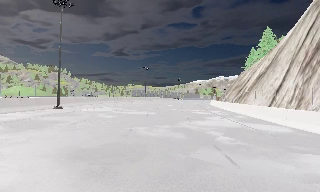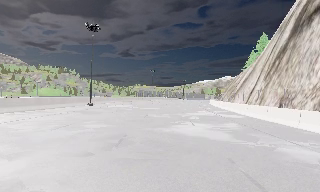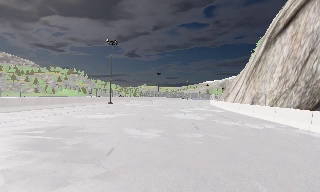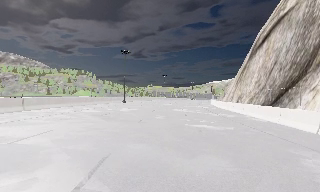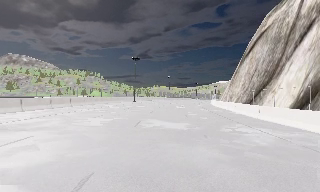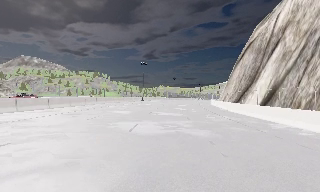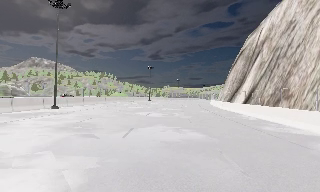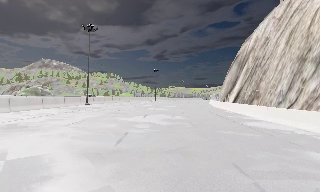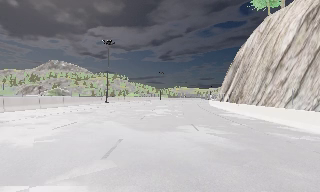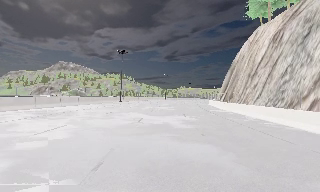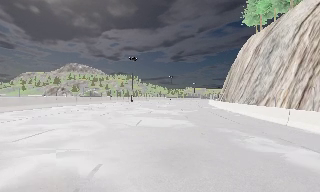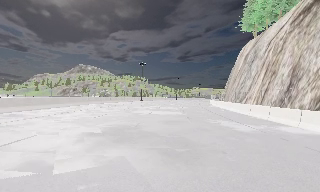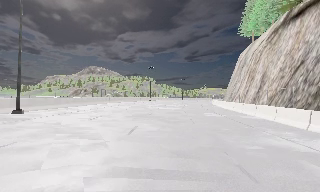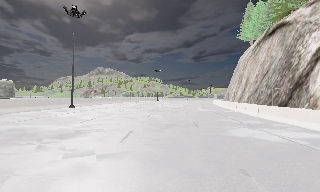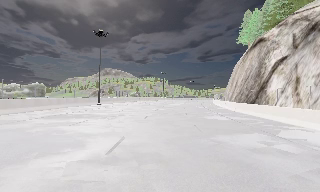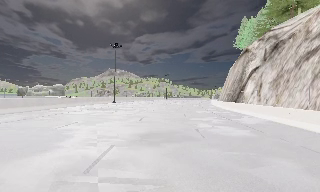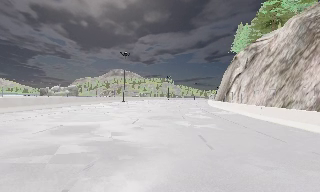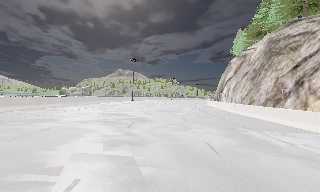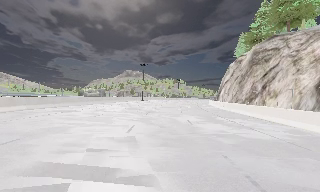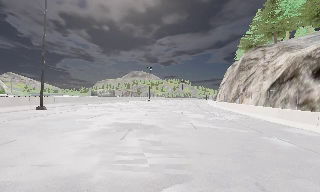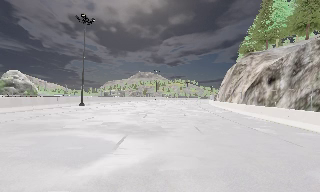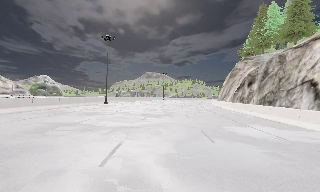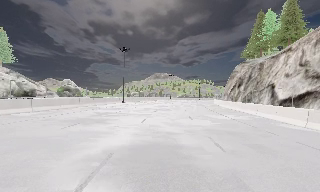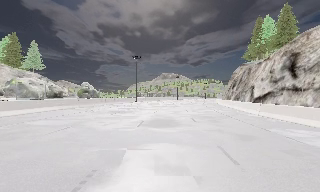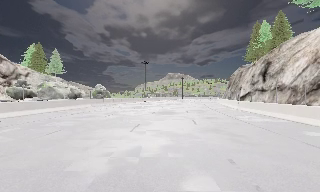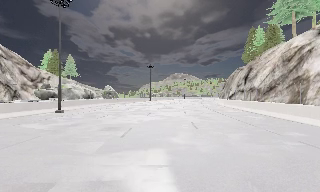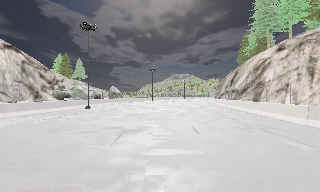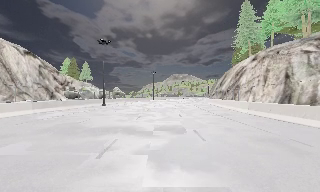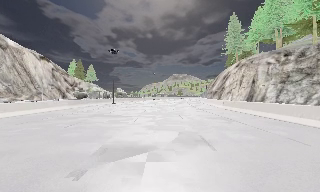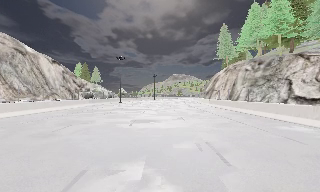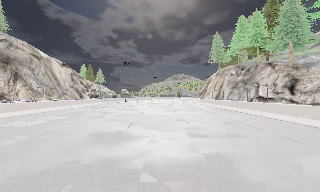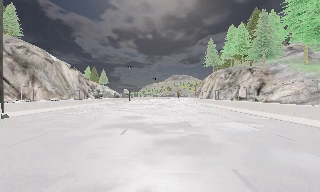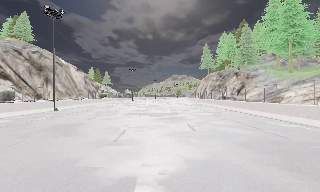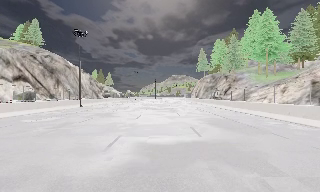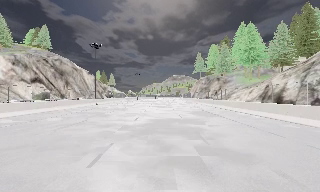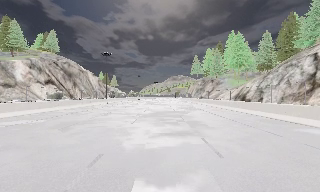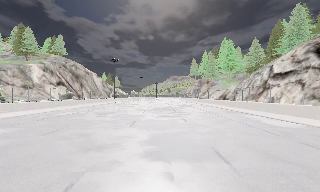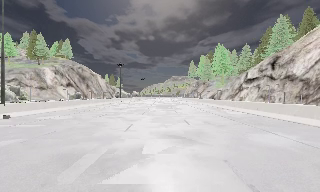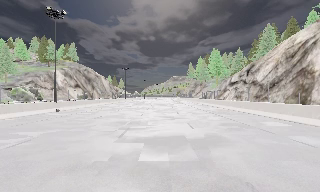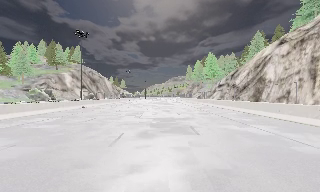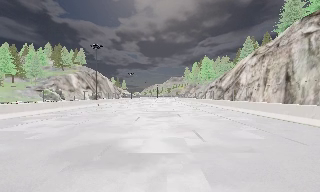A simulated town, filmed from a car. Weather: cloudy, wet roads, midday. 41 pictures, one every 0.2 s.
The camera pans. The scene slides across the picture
to the right.
The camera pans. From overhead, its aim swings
counterclockwise.
0.0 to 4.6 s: The camera swings to its left by about 50 degrees, and the scene slides to the right. It travels backward, about 140 m.
4.6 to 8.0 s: The camera travels backward, about 105 m, so what stands in front gets smaller.
The film runs backward here.
